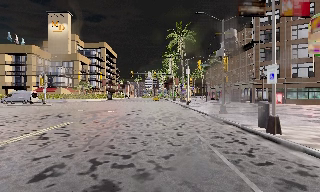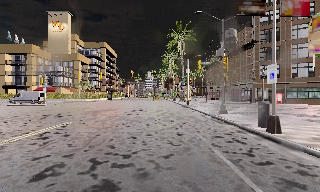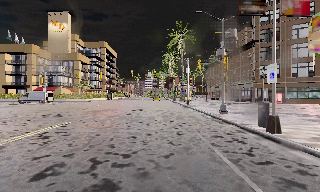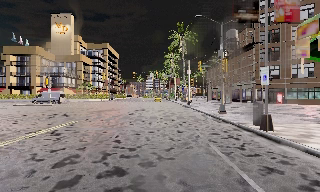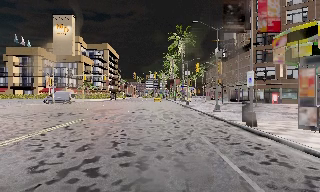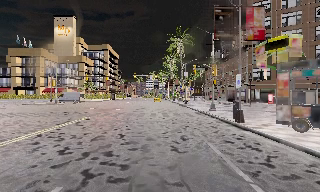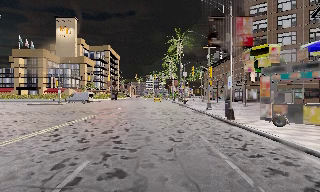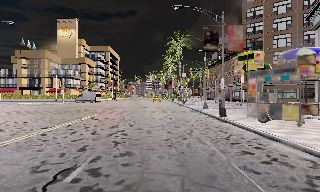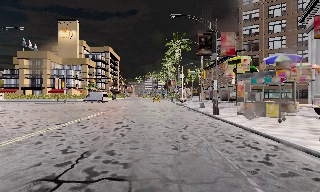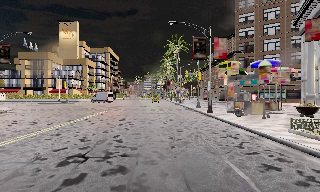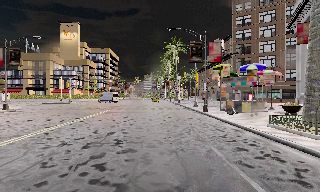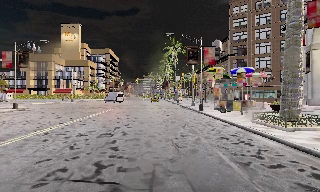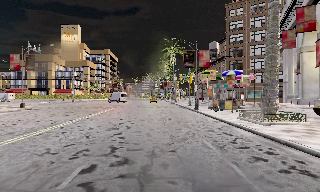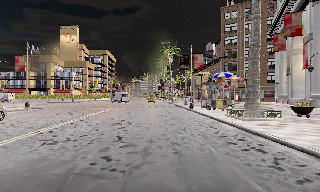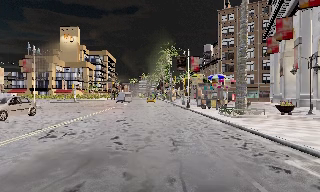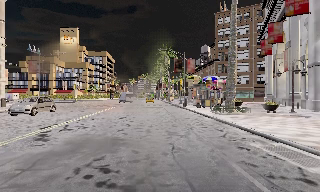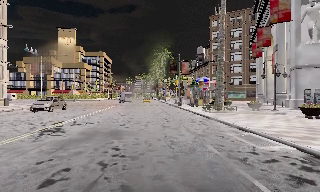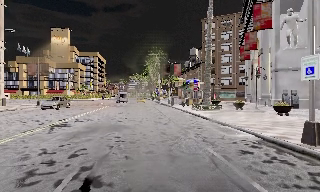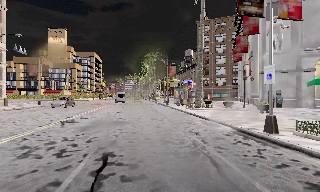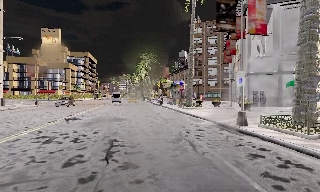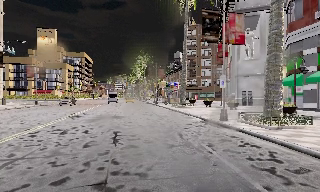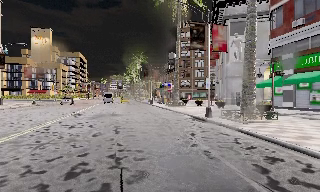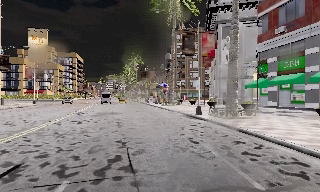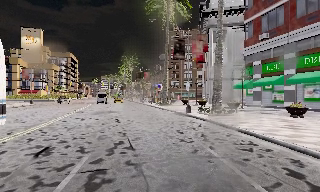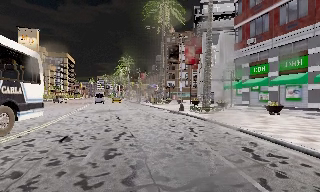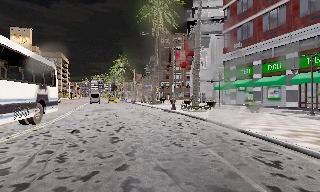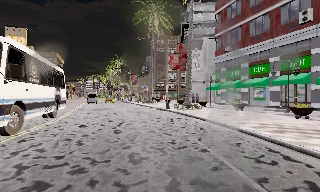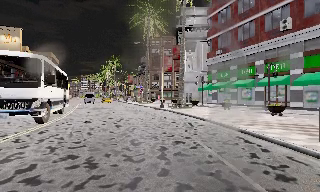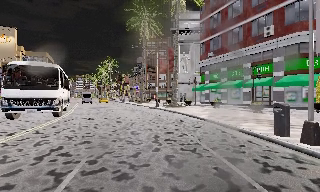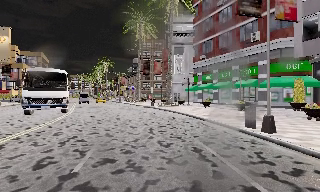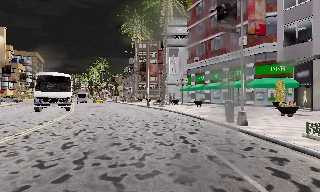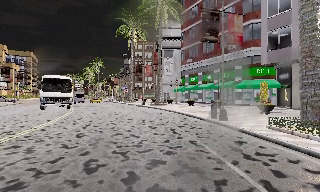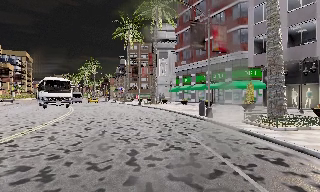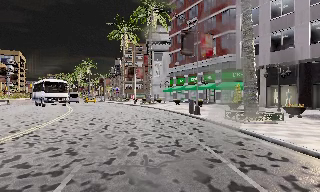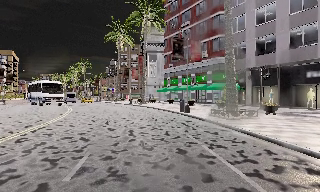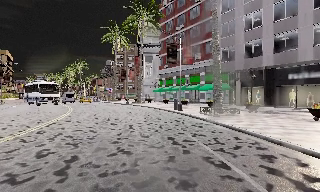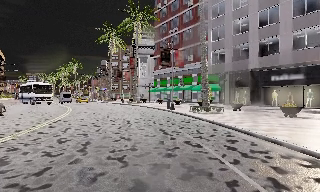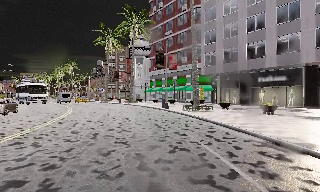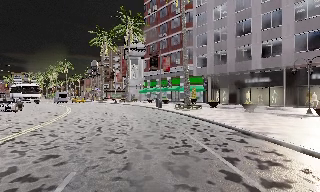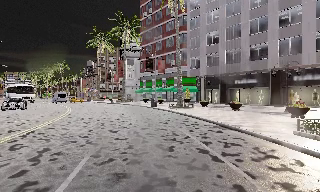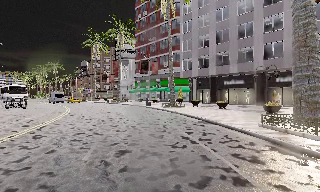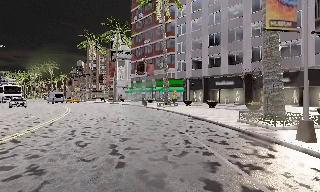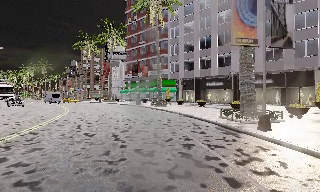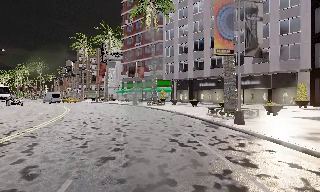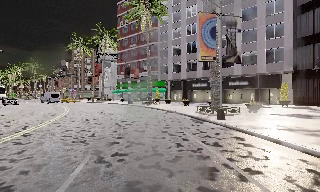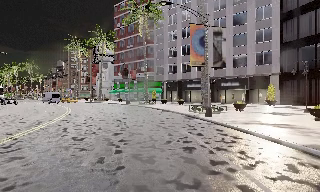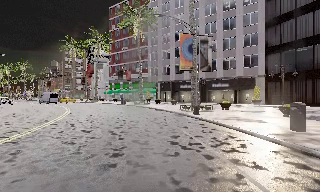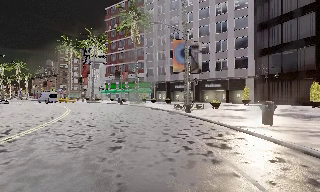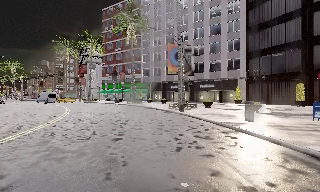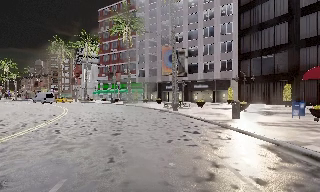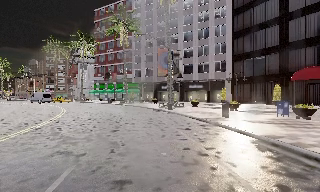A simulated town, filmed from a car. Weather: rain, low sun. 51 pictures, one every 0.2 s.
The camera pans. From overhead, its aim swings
clockwise.
The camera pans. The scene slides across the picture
to the left.
0.0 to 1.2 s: The camera travels backward, about 4 m, so what stands in front gets smaller. It gains speed.
1.2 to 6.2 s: The camera swings to its right by about 30 degrees, and the scene slides to the left. It travels backward, about 35 m, so what stands in front gets smaller.
6.2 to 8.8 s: The camera pans to its right, which is clockwise from overhead, by about 25 degrees. It travels backward, about 19 m, so what stands in front gets smaller.
8.8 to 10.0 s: The camera travels backward, about 7 m, so what stands in front gets smaller. It loses speed.
The film runs backward here.
